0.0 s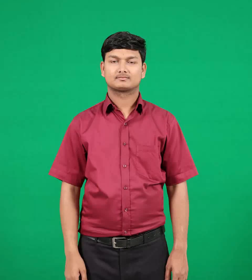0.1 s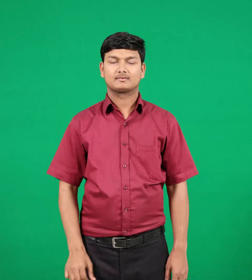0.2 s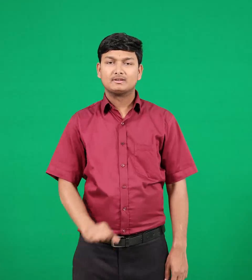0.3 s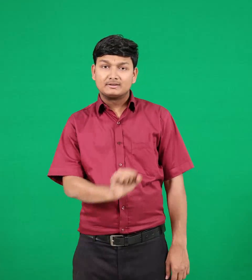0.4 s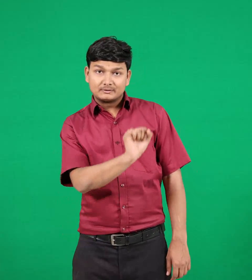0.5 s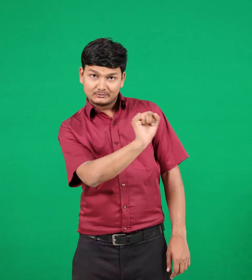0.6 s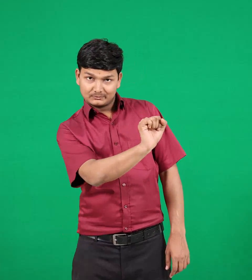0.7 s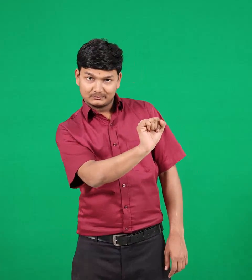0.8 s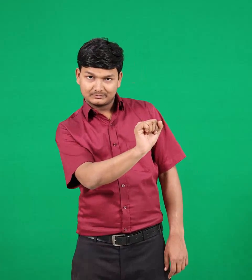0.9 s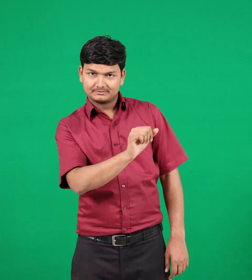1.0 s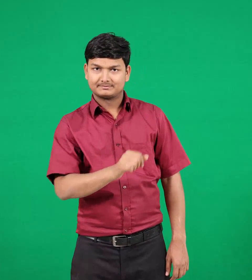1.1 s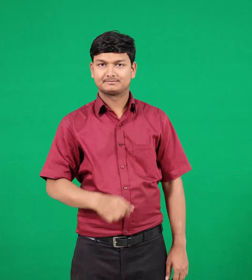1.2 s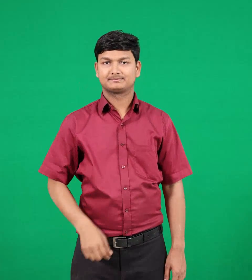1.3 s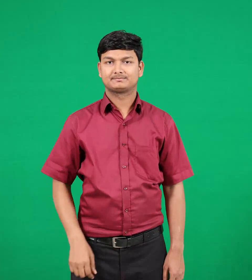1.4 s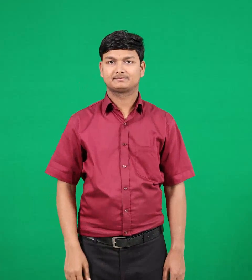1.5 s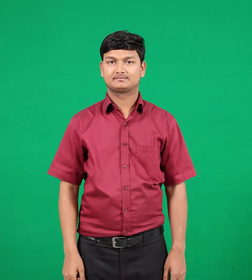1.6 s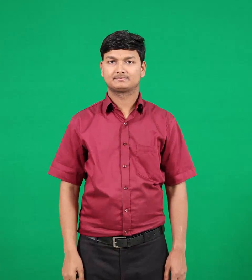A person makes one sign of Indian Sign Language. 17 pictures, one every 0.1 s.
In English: your
